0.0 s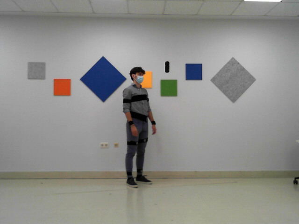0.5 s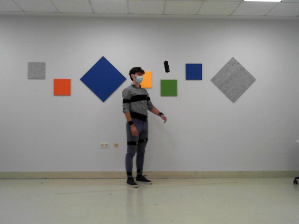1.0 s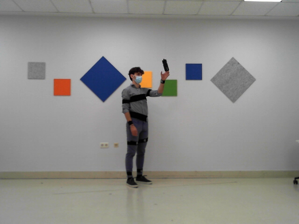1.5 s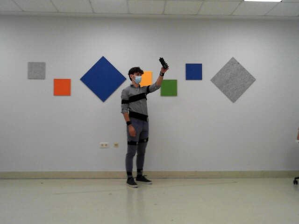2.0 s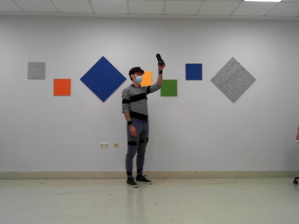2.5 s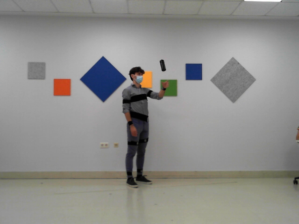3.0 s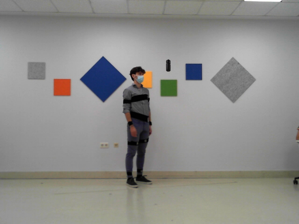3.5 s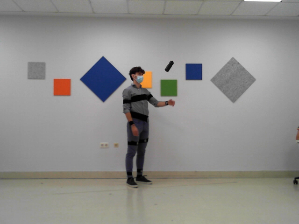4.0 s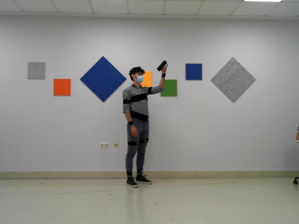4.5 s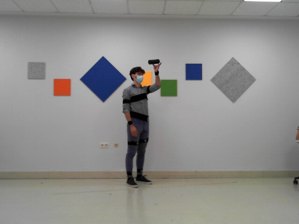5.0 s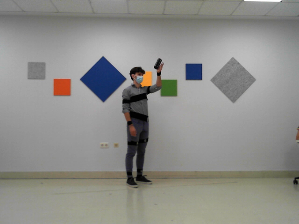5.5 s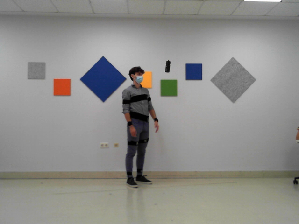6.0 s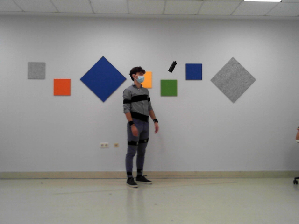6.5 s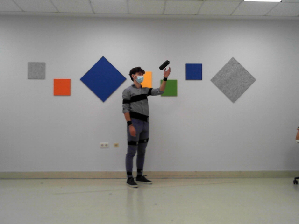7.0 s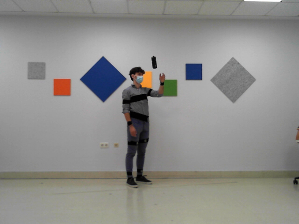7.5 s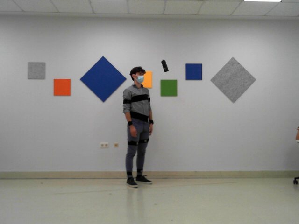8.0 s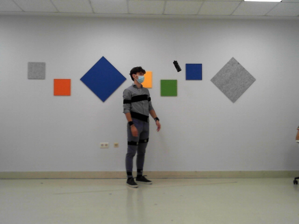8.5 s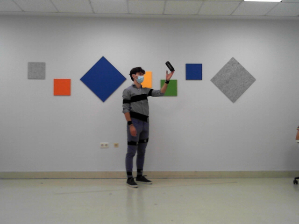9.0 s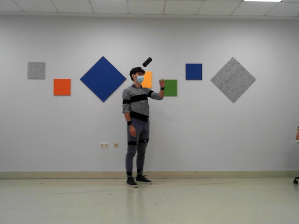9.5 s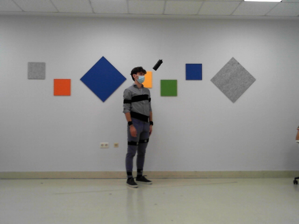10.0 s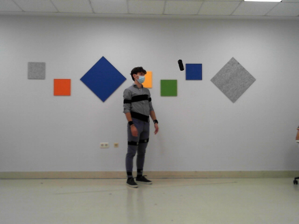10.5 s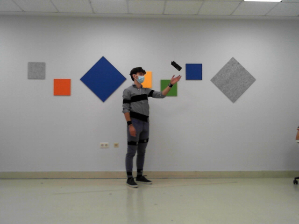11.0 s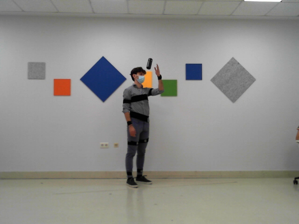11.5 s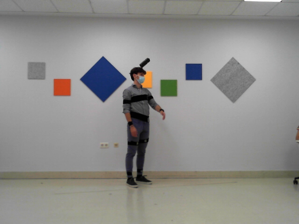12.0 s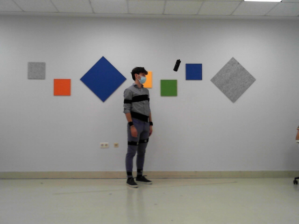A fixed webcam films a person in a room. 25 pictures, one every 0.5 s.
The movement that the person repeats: Reach up for a bottle in a high position, left hand.
